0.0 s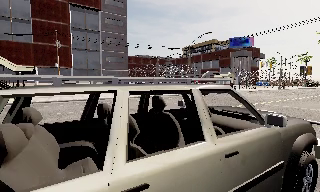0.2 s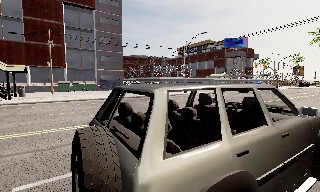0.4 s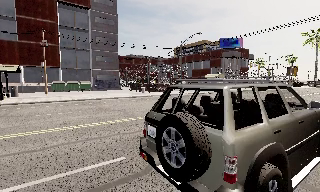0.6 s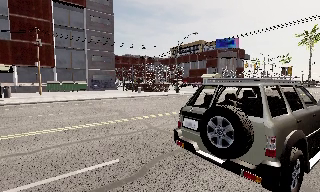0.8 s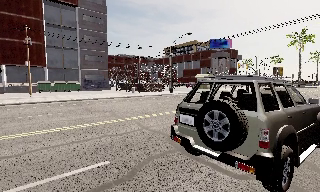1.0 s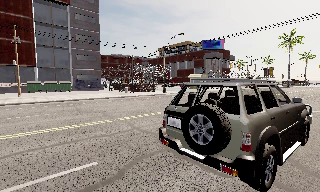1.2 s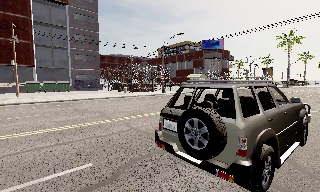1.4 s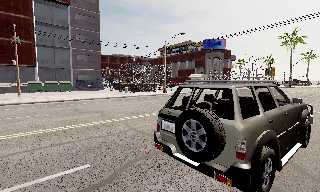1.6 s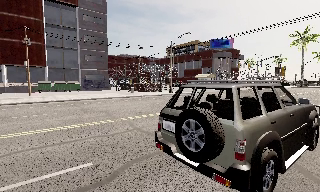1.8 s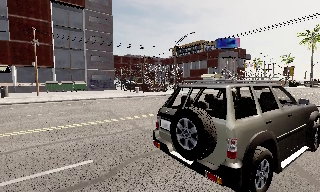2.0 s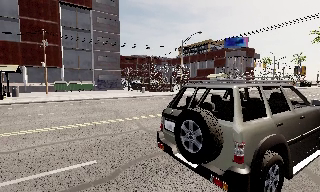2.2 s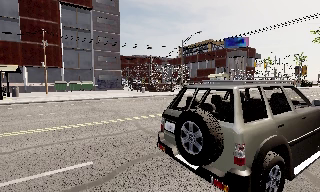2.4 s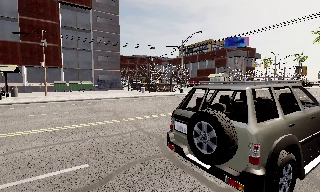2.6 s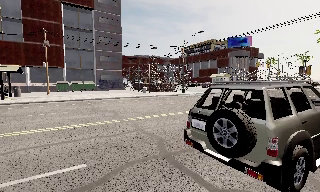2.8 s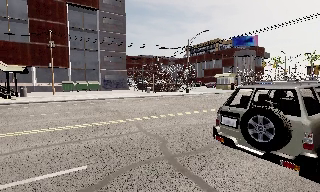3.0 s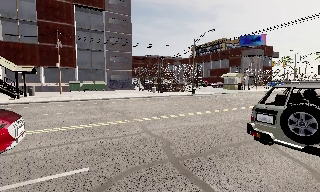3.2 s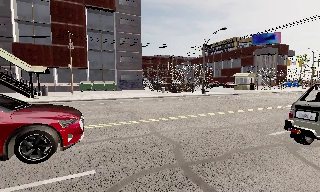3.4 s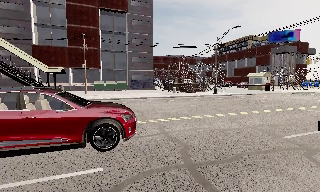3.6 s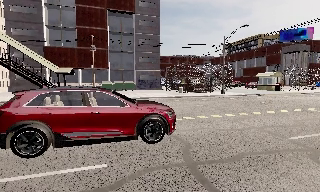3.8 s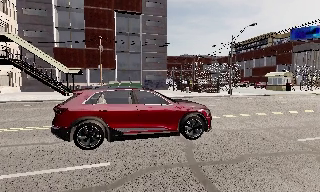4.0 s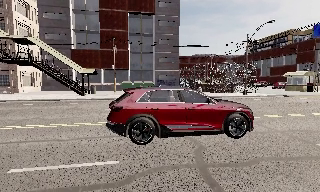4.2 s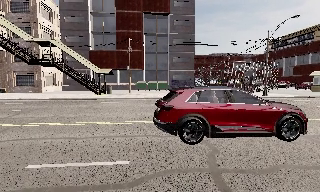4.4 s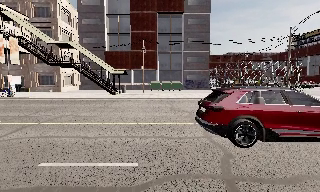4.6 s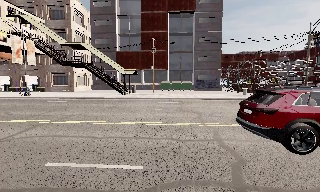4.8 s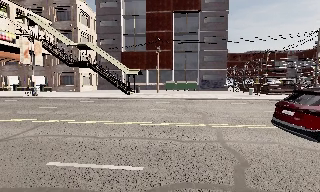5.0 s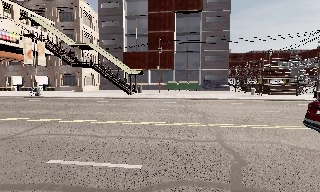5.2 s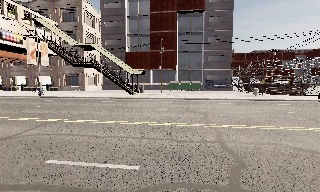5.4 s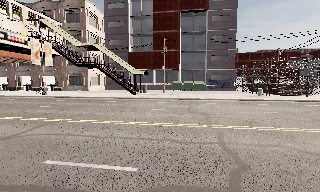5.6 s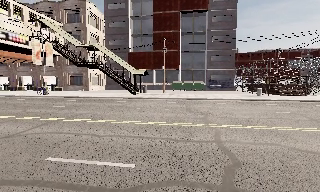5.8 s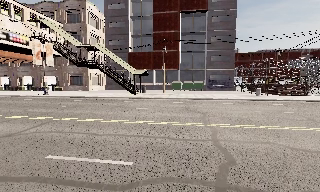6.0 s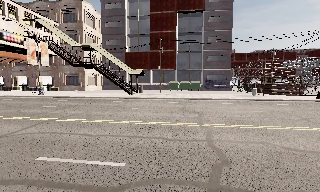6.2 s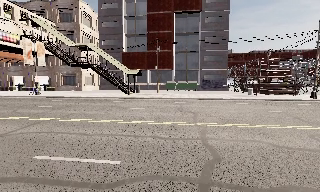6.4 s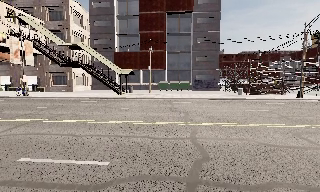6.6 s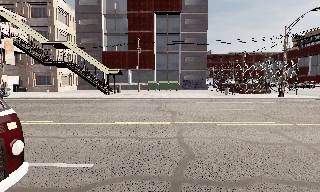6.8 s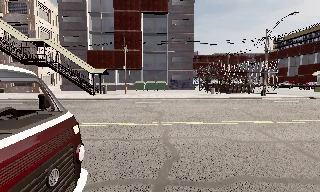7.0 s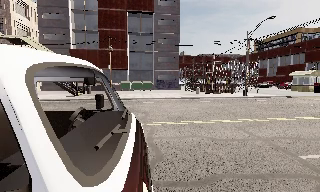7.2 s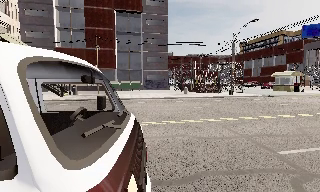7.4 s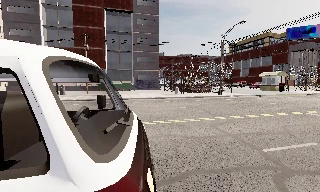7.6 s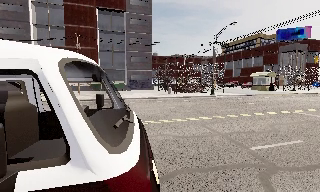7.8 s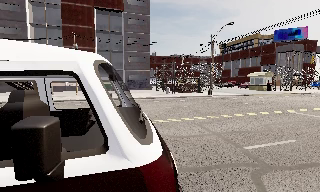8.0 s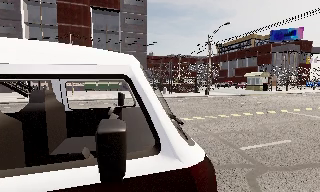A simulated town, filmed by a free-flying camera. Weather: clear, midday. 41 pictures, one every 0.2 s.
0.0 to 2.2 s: The camera travels to its right, about 1 m, so close, fixed things drift to the left.
2.2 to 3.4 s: The camera pans to its left, which is counterclockwise from overhead, by about 10 degrees. It travels forward, about 0.5 m, so what stands in front looms larger.
3.4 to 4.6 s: The camera pans to its left, which is counterclockwise from overhead, by about 25 degrees. It travels to its right, about 0.5 m.
4.6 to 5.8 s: The camera travels to its right, about 0.5 m.
5.8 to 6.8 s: The scene slides to the left, as the camera pans about 10 degrees to its right.
6.8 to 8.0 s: The scene slides to the left, as the camera pans about 15 degrees to its right. It travels to its right, about 0.5 m, so close, fixed things drift to the left.
The film runs forward here.
